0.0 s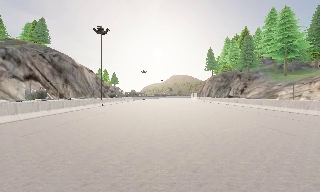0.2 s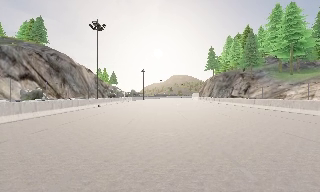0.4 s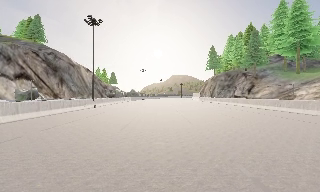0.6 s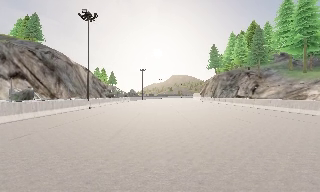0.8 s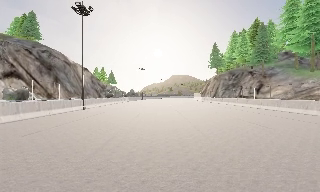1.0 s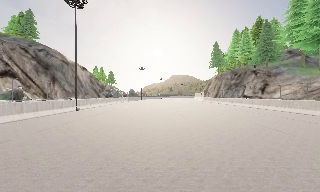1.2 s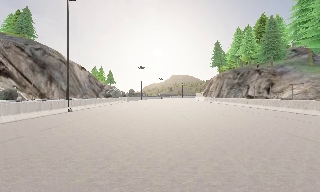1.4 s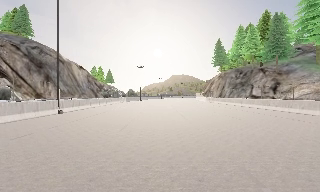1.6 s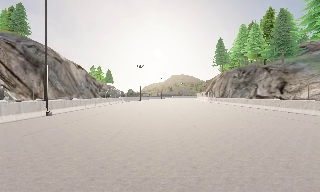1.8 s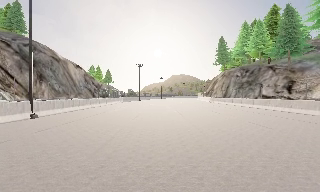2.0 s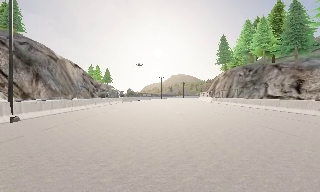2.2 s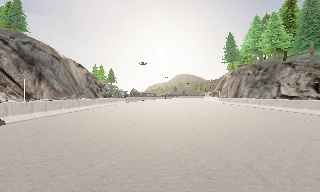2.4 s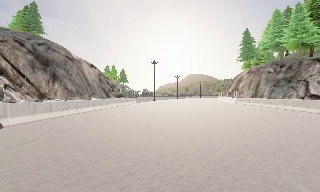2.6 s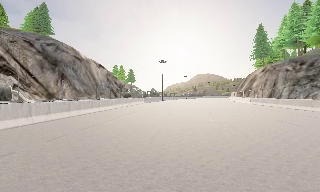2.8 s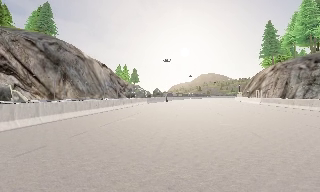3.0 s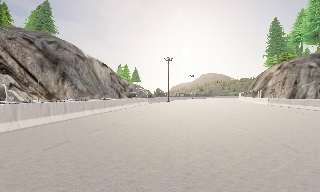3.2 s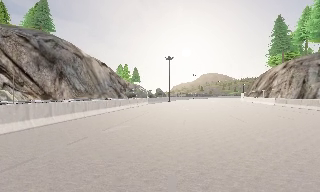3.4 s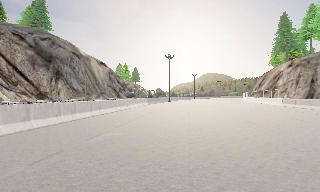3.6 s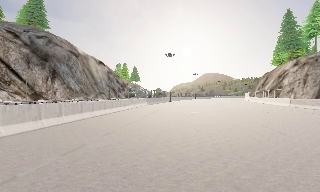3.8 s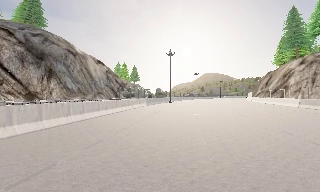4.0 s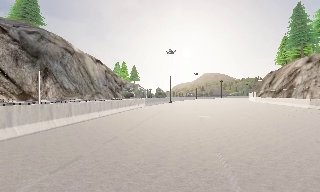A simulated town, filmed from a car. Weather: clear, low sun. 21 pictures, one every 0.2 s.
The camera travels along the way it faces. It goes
forward.
0.0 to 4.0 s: The camera pans to its left, which is counterclockwise from overhead, by about 10 degrees. It travels forward, about 30 m, so what stands in front looms larger.
The film runs forward here.
